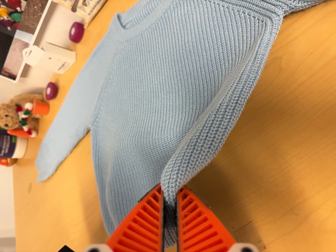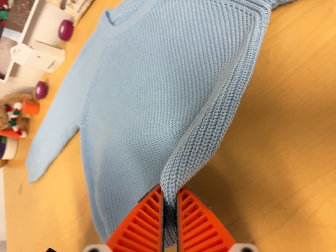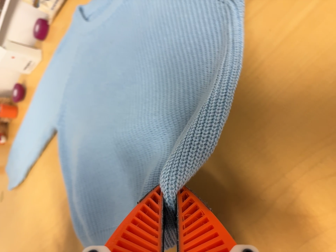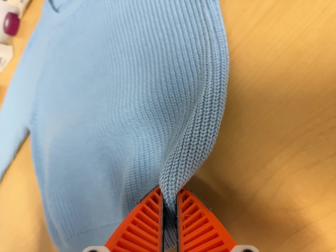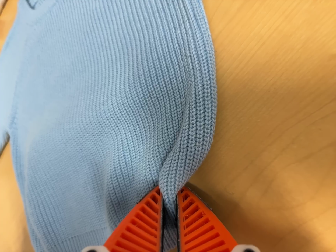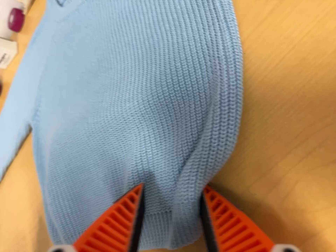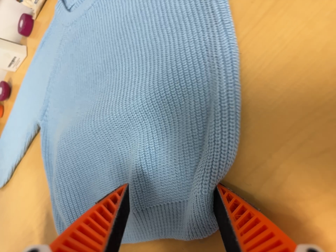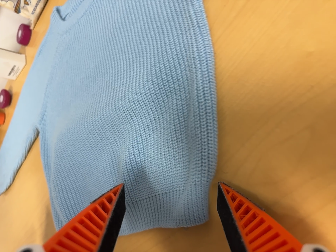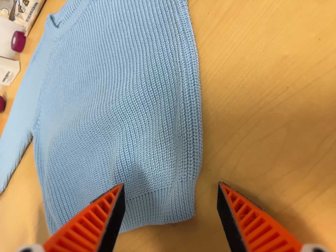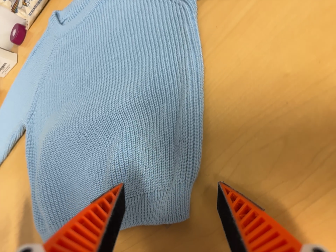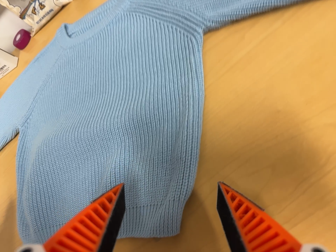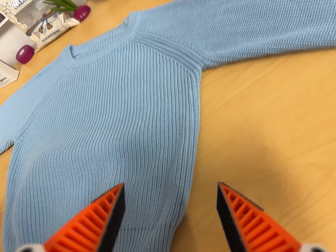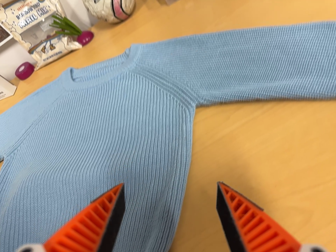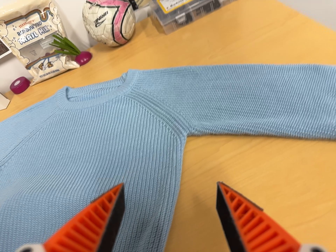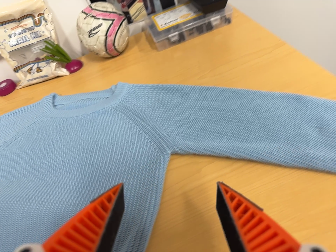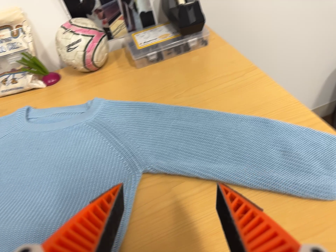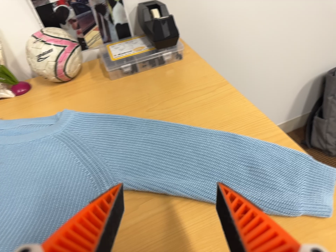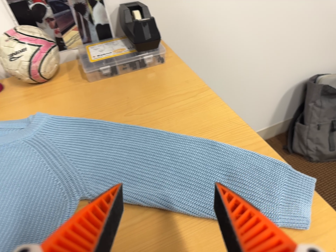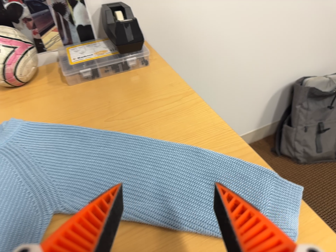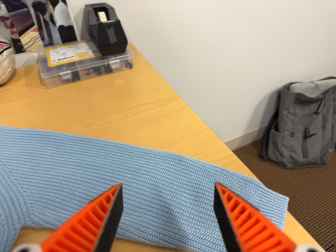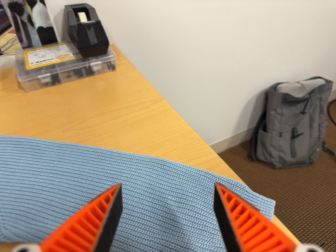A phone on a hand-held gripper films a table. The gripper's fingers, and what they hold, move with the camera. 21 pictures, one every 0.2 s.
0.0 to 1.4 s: The camera travels to its right, about 7 cm, so close, fixed things drift to the left.
1.4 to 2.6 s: The camera swings to its right by about 15 degrees, and the scene slides to the left. It travels backward, about 9 cm, so what stands in front gets smaller. Its aim tips toward the top of its view by about 20 degrees, and the scene shifts downward. It rolls about its line of sight by about 25 degrees, and the scene rotates clockwise.
2.6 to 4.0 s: The scene slides to the left, as the camera pans about 20 degrees to its right. It travels to its right, forward and toward the top of its view, about 12 cm, so close, fixed things drift to the left. Its aim tips toward the top of its view by about 10 degrees, and the scene shifts downward.
The film runs backward here.
